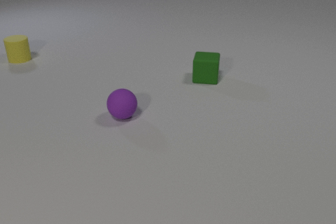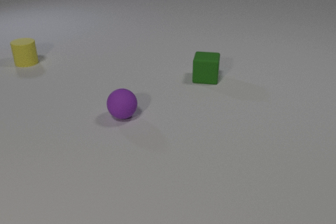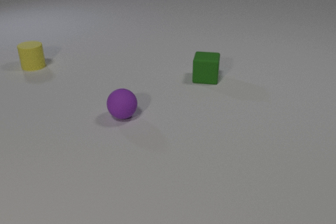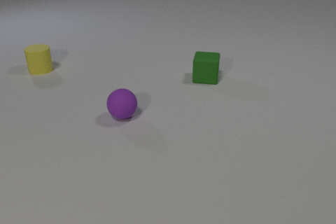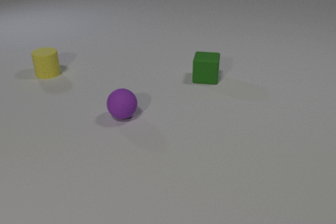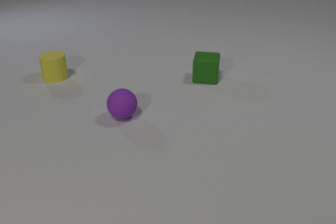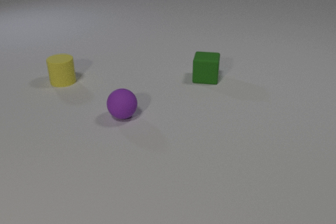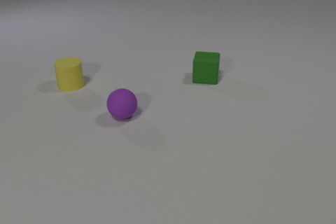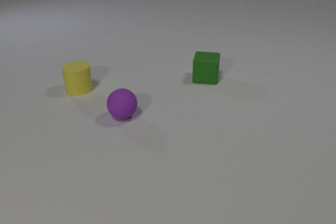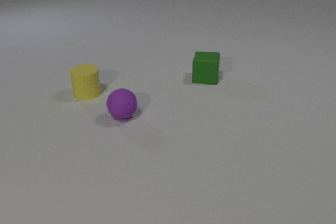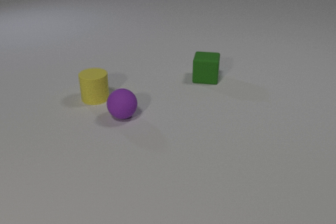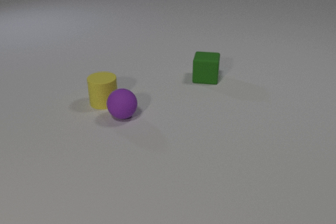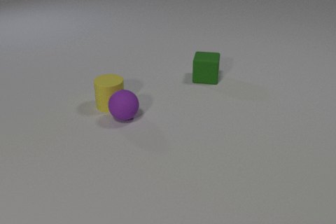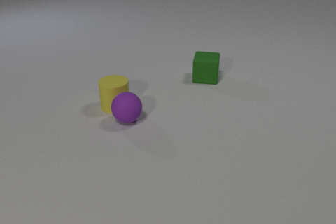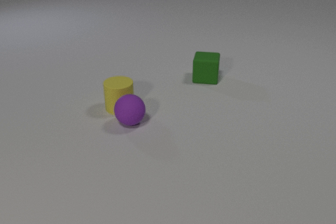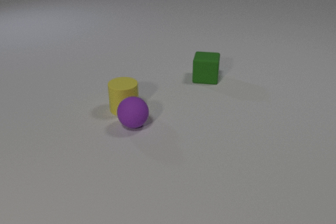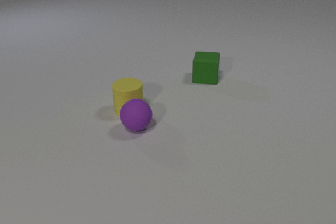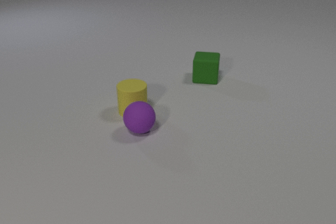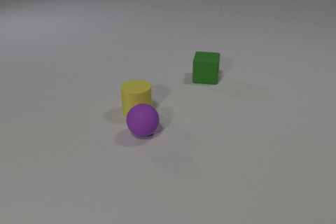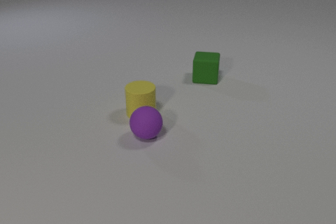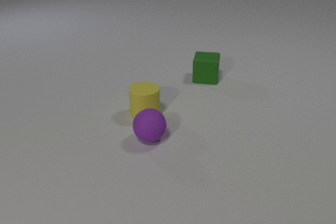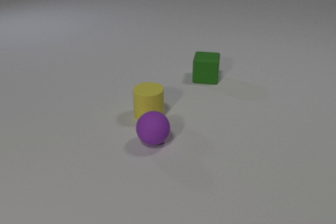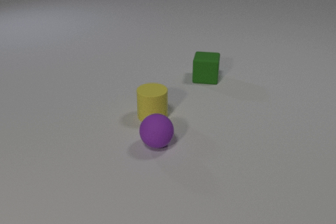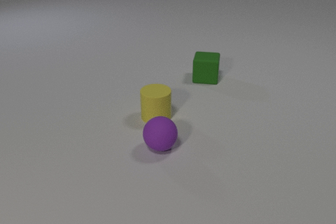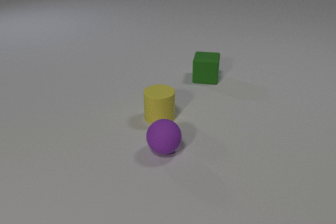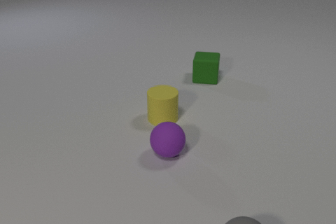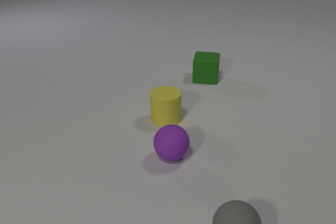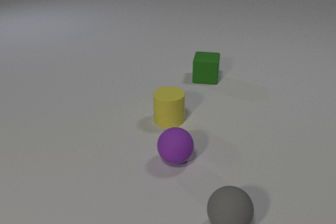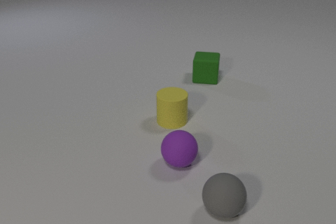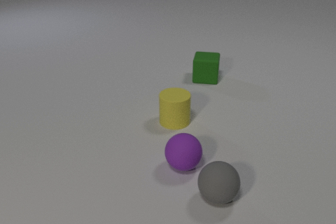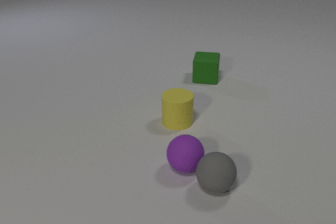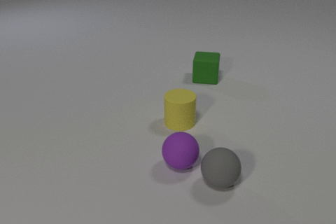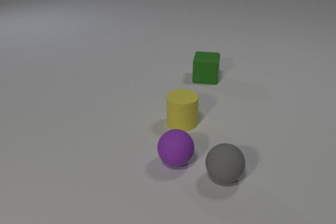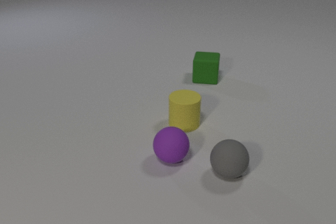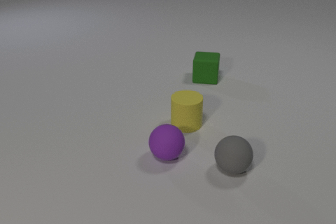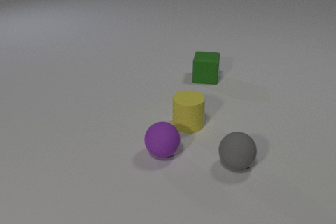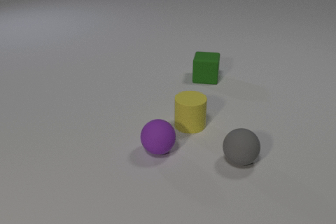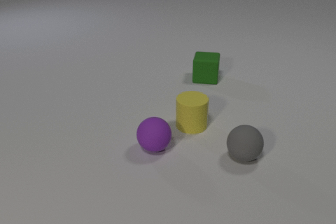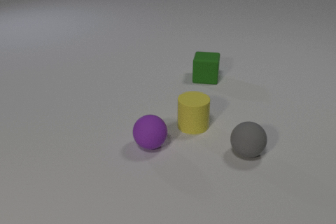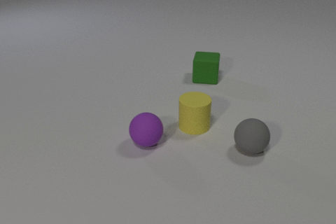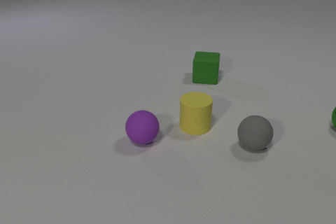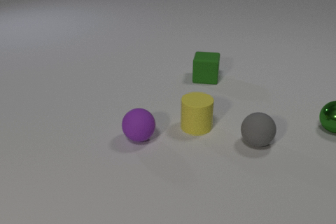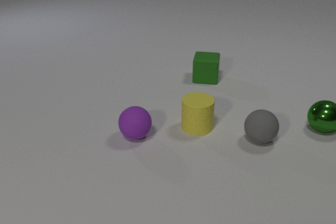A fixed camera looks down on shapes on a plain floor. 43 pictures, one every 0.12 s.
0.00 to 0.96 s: The yellow rubber cylinder slides toward the camera and to the right.
0.96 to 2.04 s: The yellow rubber cylinder slides toward the camera and to the right. The purple rubber sphere rolls toward the camera and to the right. The yellow rubber cylinder and the purple rubber sphere collide.
2.04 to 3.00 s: The yellow rubber cylinder slides to the right and toward the camera. The purple rubber sphere rolls toward the camera and to the right. The gray rubber sphere comes in at the bottom edge.
3.00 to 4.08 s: The yellow rubber cylinder slides to the right and toward the camera. The purple rubber sphere moves, and ends about where it began. The gray rubber sphere rolls away from the camera. The purple rubber sphere and the gray rubber sphere collide.
4.08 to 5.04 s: The yellow rubber cylinder slides to the right. The purple rubber sphere rolls away from the camera and to the left. The gray rubber sphere rolls away from the camera and to the right. The green metal sphere comes in at the right edge, rolls to the left.
How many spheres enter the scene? 2.
What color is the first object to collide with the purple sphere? yellow.
How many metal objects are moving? 1.
